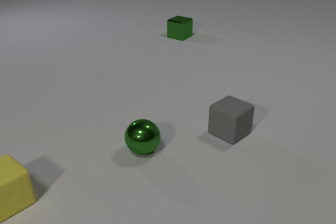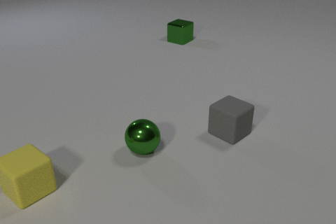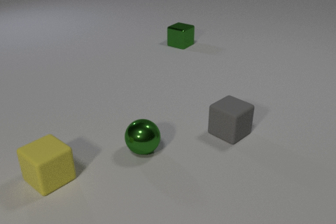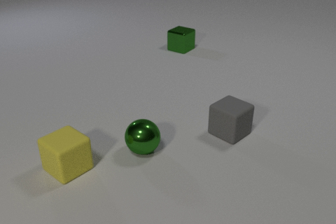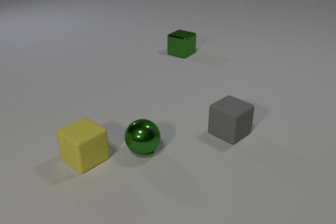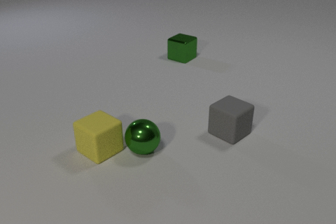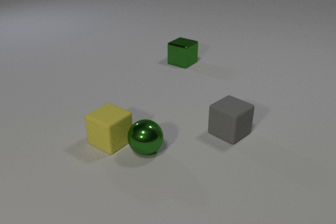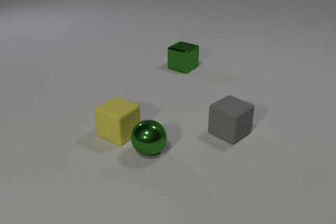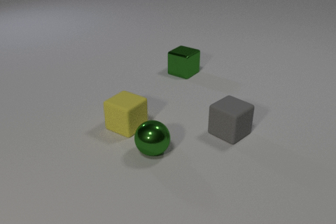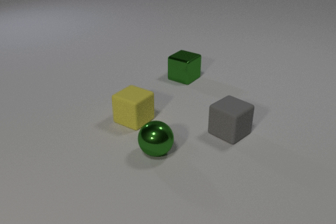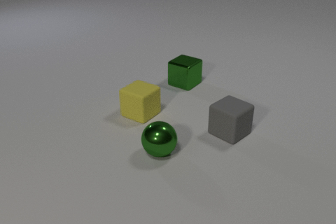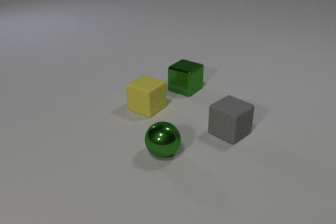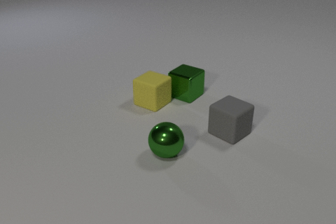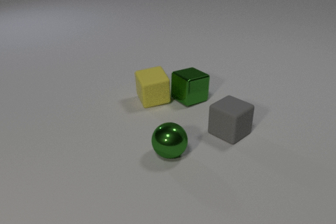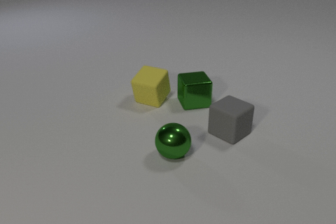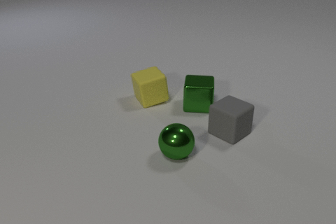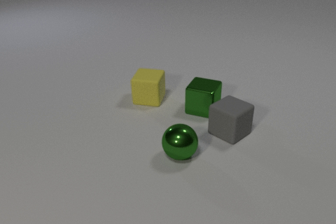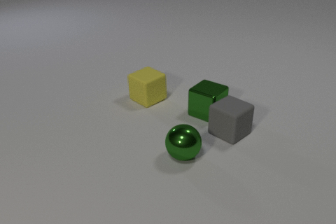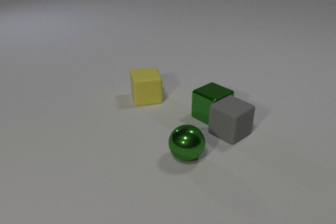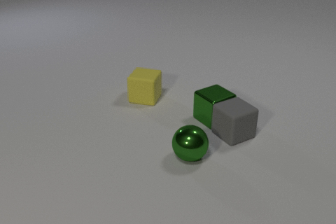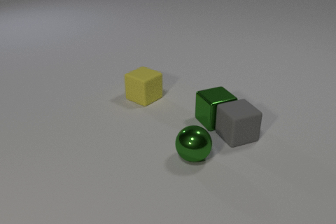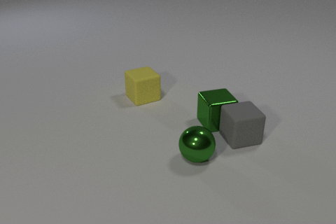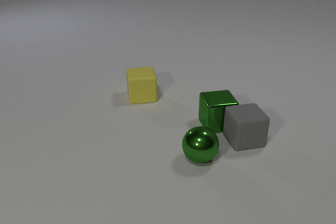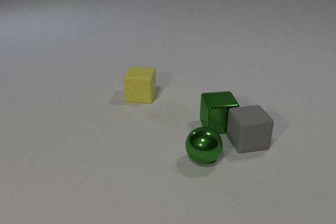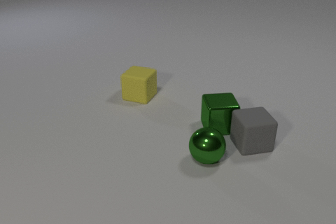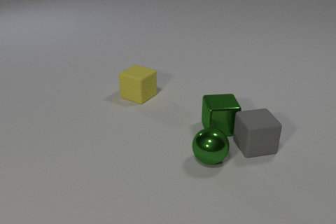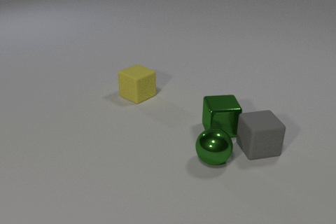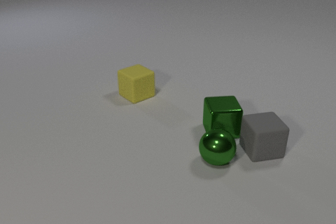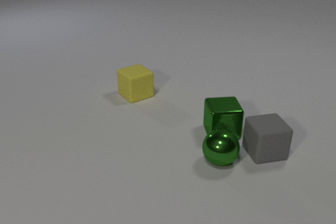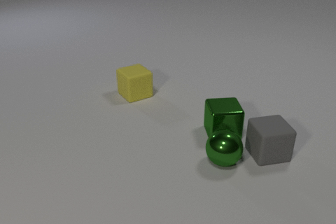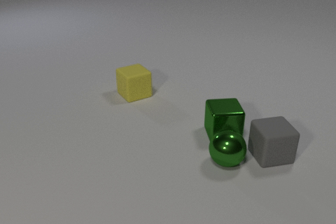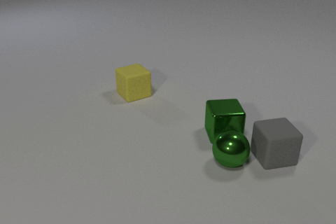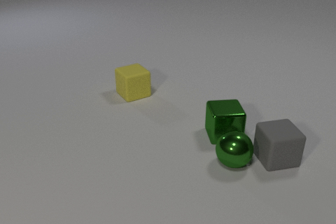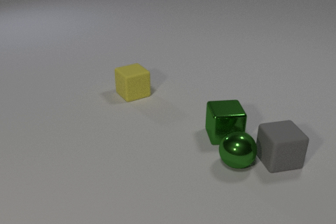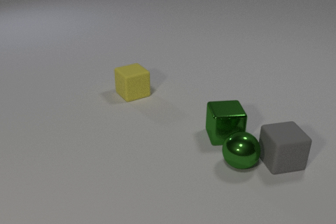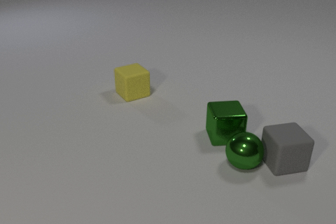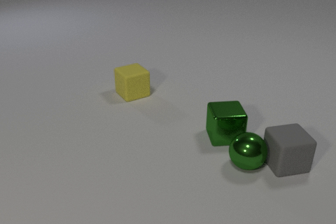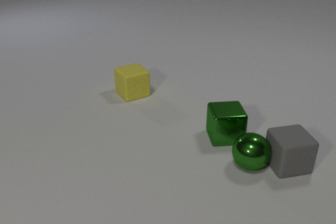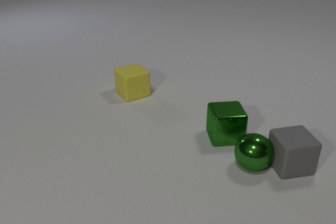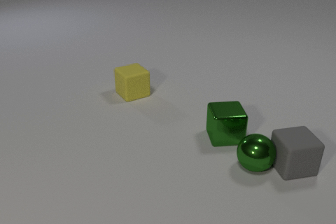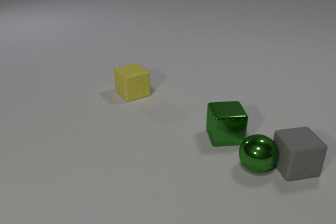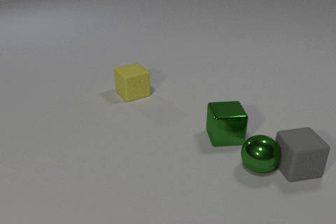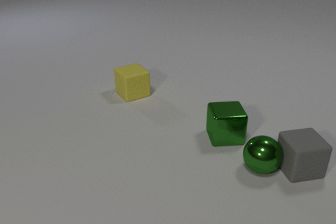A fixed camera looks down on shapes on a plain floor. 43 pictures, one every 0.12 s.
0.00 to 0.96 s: The green metal cube slides toward the camera. The yellow rubber cube slides to the right and away from the camera. The green metal sphere rolls to the right. The yellow rubber cube and the green metal sphere collide.
0.96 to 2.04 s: The green metal cube slides toward the camera, spins clockwise seen from above by about 90 degrees, its near face sliding to the left. The yellow rubber cube slides away from the camera. The green metal sphere rolls to the right. The green metal cube and the yellow rubber cube collide.
2.04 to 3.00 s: The green metal cube slides toward the camera and to the right, spins so that its near face slides to the left, clockwise seen from above. The yellow rubber cube slides to the left and away from the camera. The green metal sphere rolls to the right. The gray rubber cube slides to the right and toward the camera, spins clockwise seen from above by about 30 degrees, its near face sliding to the left. The green metal cube and the gray rubber cube collide.
3.00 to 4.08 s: The green metal cube slides toward the camera. The yellow rubber cube slides to the left. The green metal sphere rolls to the right. The gray rubber cube slides to the right and toward the camera.
4.08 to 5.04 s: The green metal sphere rolls to the right. The gray rubber cube slides to the right. The green metal sphere and the gray rubber cube collide.
How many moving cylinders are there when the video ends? 0.
What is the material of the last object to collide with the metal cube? rubber.
Are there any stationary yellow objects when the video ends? yes.
